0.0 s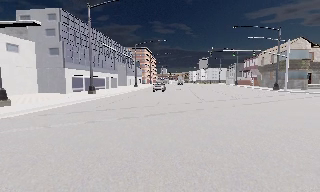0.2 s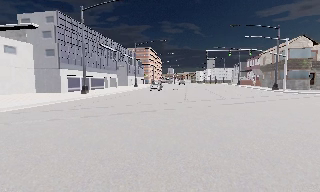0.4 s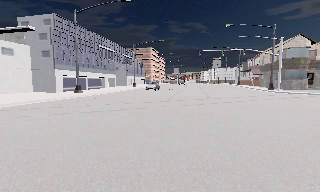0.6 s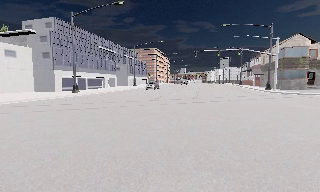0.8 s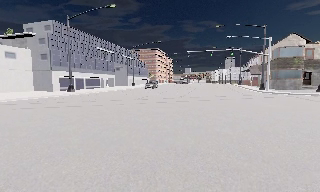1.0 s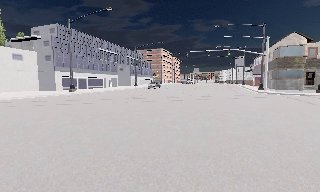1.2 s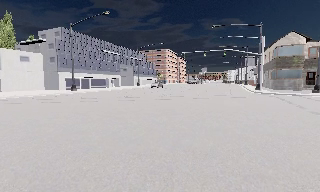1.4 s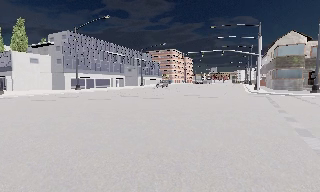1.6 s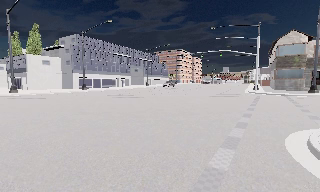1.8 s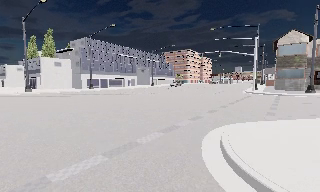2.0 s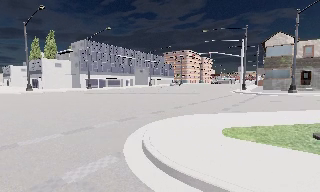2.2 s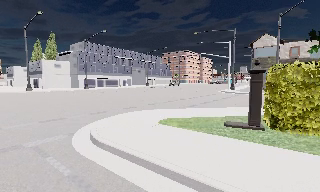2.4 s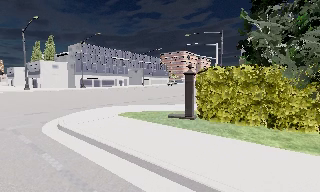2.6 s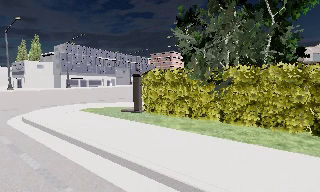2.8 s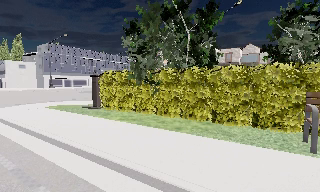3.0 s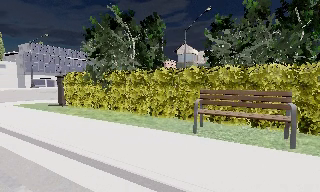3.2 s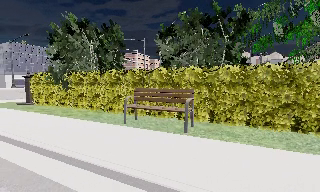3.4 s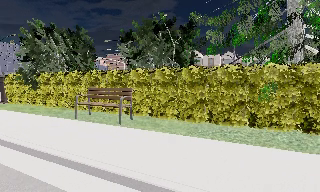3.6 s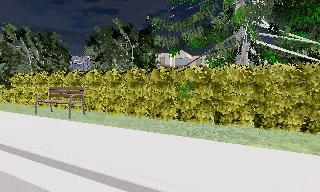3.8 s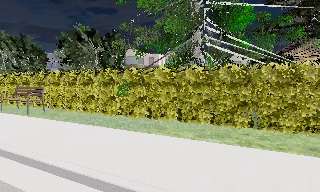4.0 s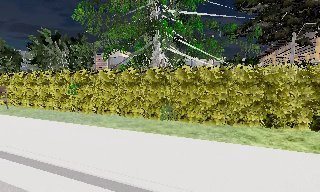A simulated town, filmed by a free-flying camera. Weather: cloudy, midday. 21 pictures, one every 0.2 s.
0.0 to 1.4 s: The camera pans to its left, which is counterclockwise from overhead, by about 20 degrees. It travels to its right, about 14 m, so close, fixed things drift to the left.
1.4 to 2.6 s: The camera travels to its right and backward, about 14 m, so close, fixed things drift to the left.
2.6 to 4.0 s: The camera swings to its right by about 15 degrees, and the scene slides to the left. It travels to its right and backward, about 16 m, so close, fixed things drift to the left.
The film runs backward here.
